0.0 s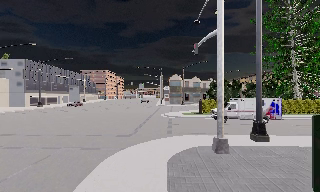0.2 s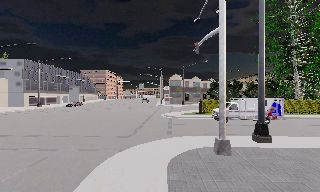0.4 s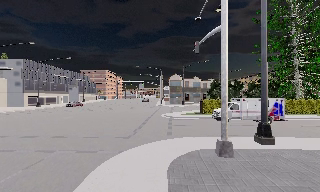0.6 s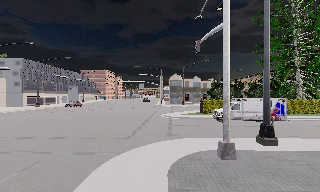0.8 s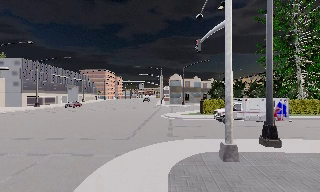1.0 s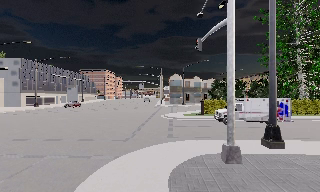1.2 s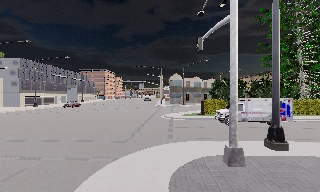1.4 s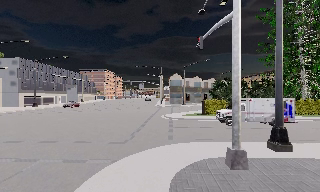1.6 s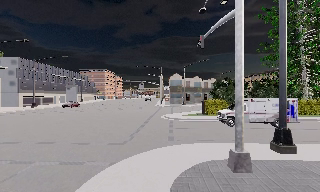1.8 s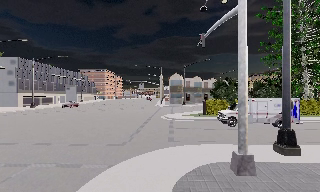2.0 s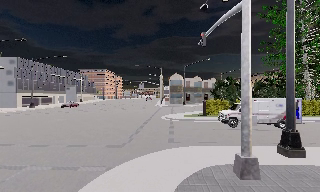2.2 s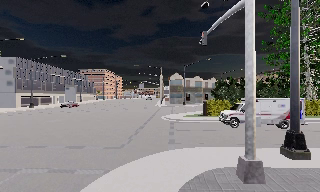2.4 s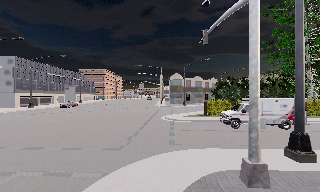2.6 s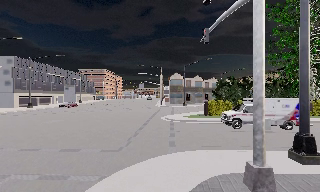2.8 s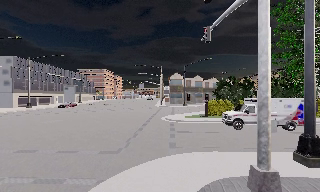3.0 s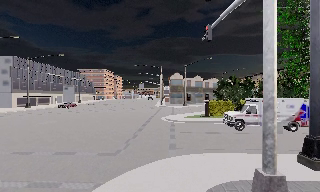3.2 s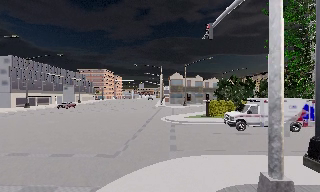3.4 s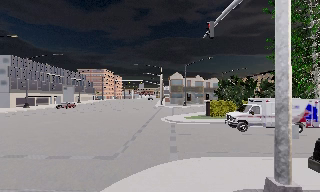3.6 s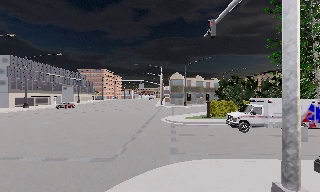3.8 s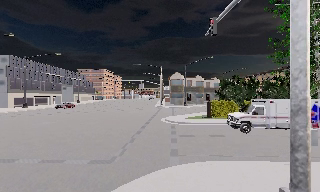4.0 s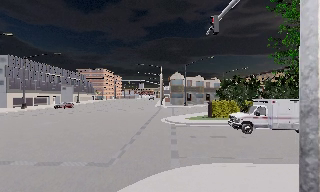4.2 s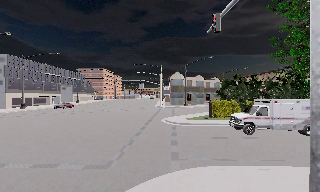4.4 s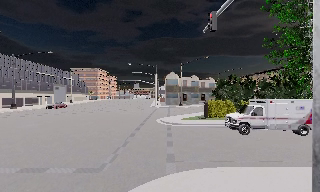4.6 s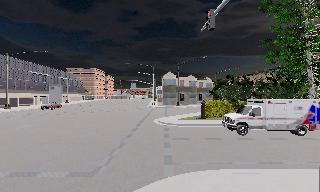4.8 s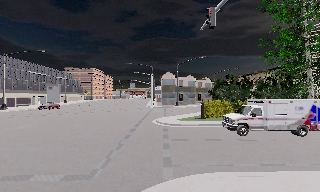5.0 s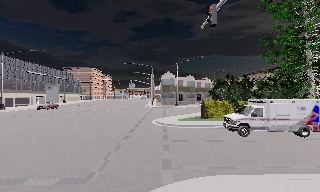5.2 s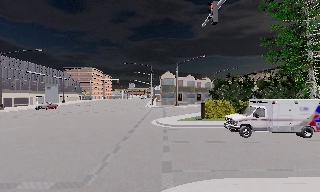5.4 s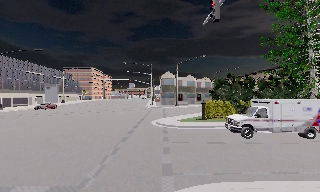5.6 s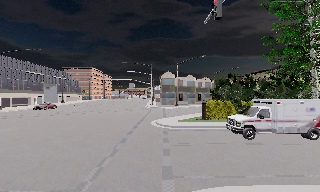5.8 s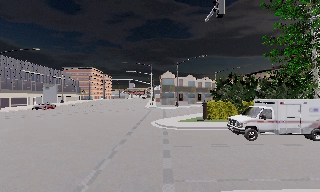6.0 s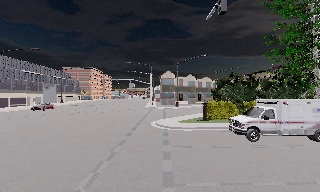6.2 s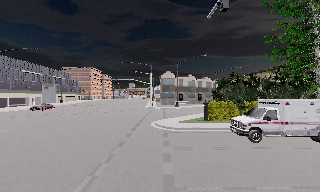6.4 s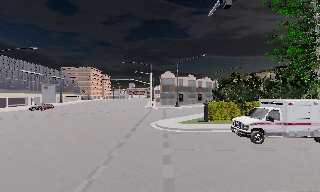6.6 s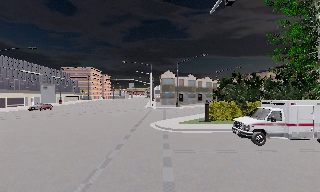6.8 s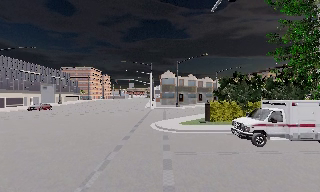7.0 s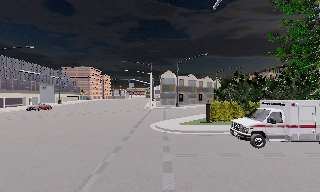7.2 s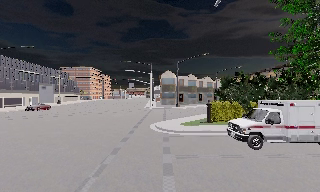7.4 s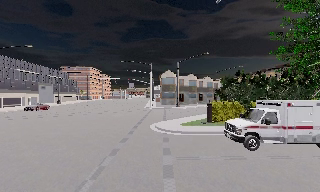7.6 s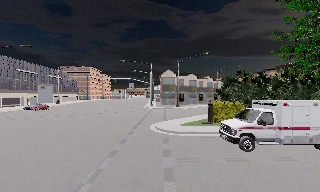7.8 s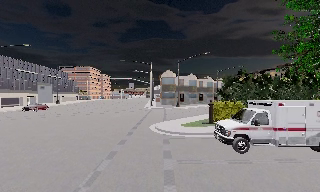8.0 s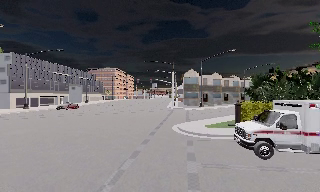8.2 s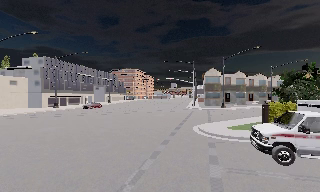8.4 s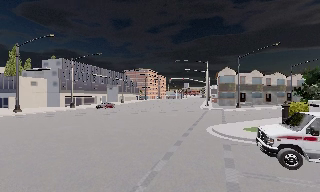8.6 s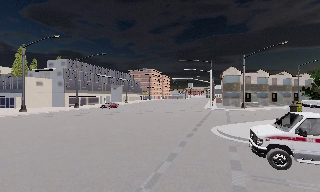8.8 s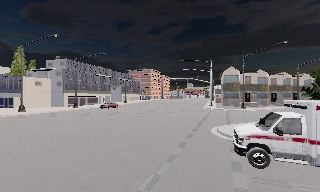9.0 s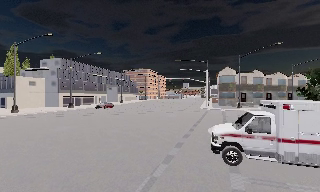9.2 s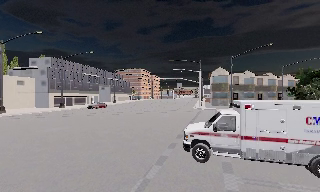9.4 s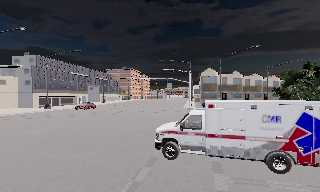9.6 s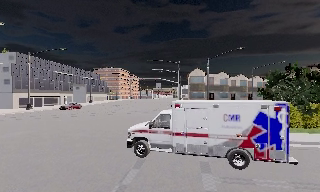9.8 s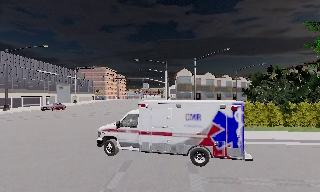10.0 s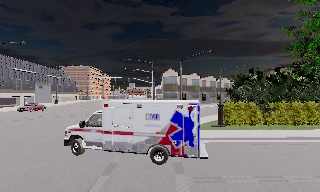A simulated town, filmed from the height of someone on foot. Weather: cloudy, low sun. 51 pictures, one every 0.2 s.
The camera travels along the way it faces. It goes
forward.
0.0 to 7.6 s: The camera travels forward, about 8 m, so what stands in front looms larger.
7.6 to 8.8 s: The scene slides to the right, as the camera pans about 20 degrees to its left. It travels forward, about 1 m, so what stands in front looms larger.
8.8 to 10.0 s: The scene slides to the left, as the camera pans about 20 degrees to its right. It travels forward, about 0.5 m, so what stands in front looms larger.
The film runs forward here.
